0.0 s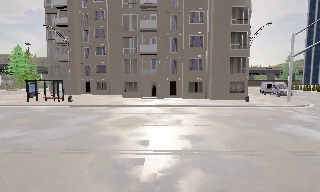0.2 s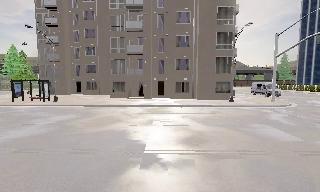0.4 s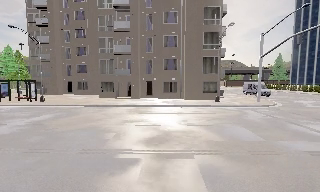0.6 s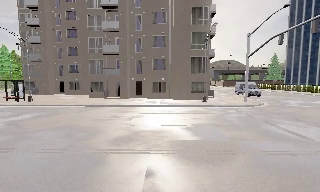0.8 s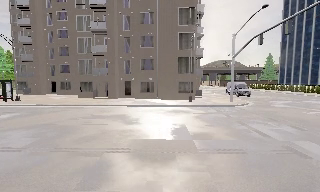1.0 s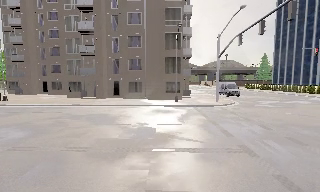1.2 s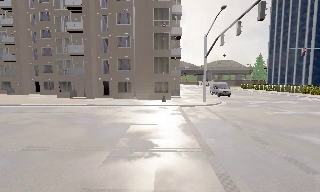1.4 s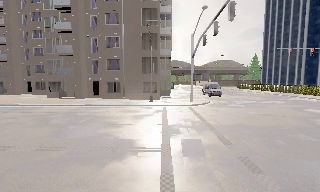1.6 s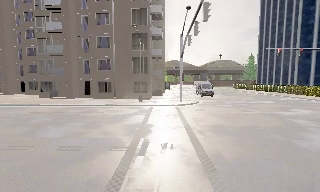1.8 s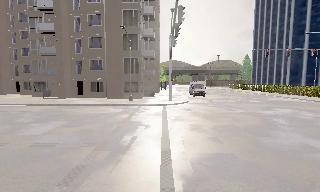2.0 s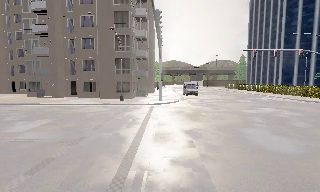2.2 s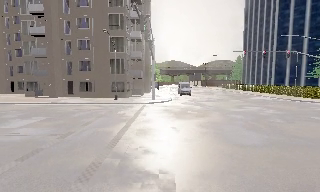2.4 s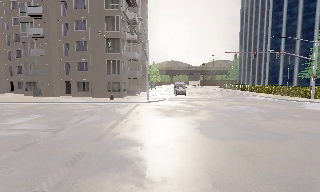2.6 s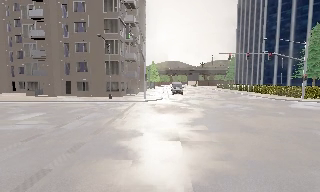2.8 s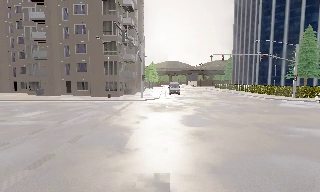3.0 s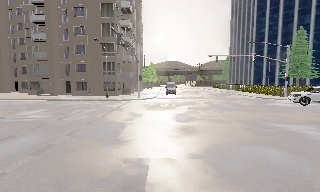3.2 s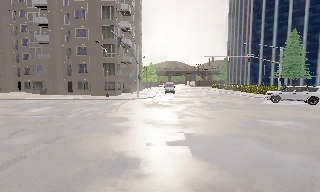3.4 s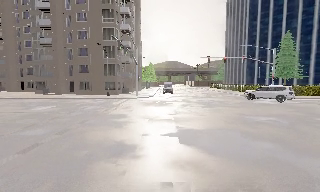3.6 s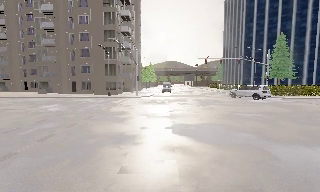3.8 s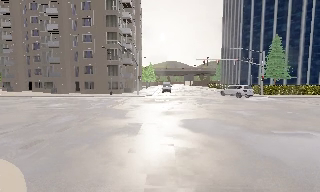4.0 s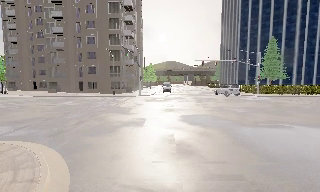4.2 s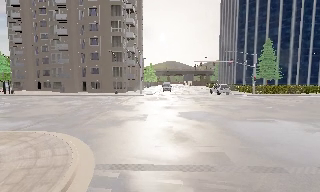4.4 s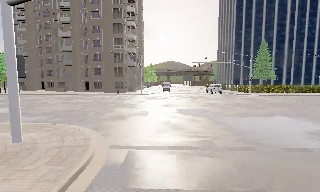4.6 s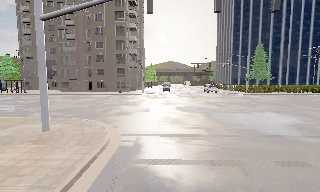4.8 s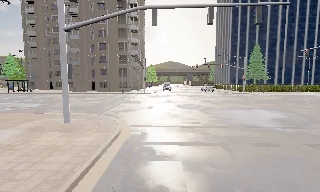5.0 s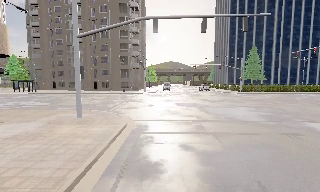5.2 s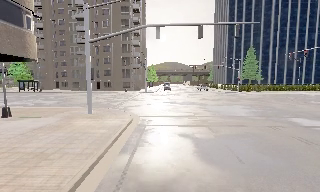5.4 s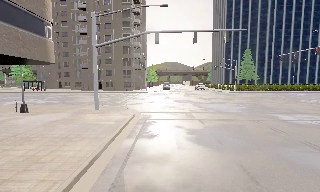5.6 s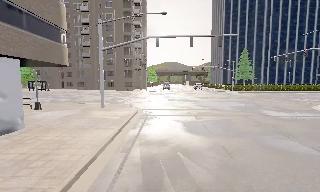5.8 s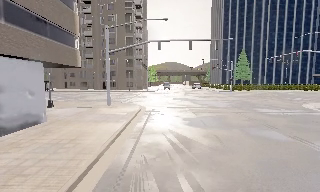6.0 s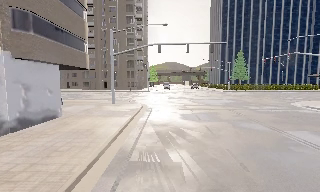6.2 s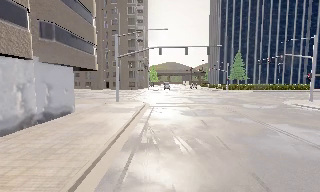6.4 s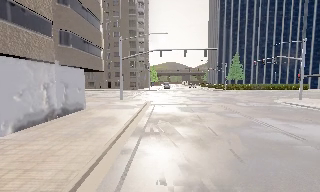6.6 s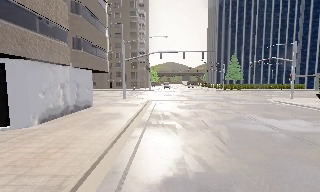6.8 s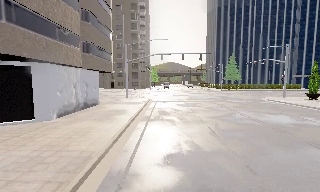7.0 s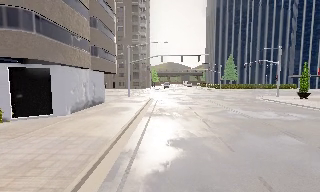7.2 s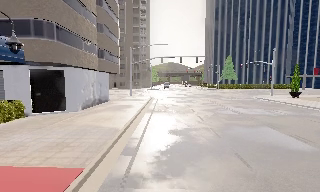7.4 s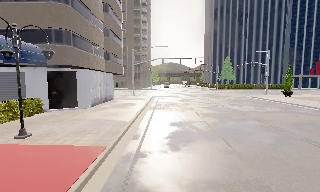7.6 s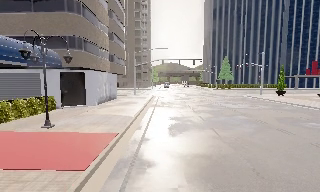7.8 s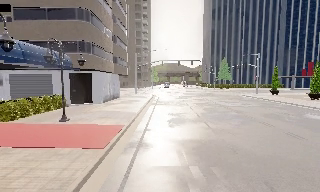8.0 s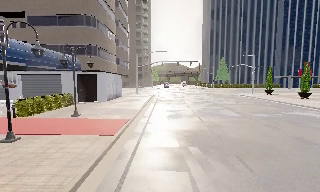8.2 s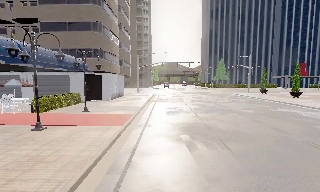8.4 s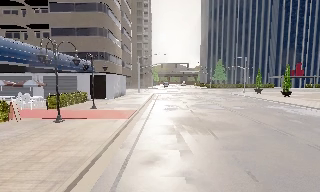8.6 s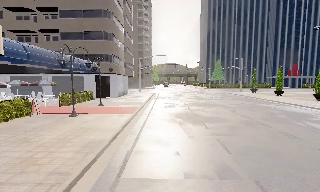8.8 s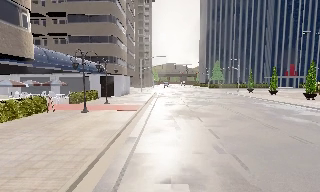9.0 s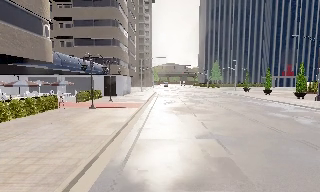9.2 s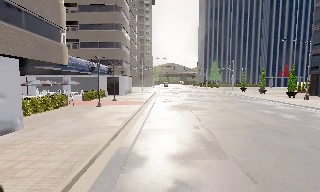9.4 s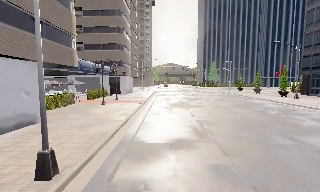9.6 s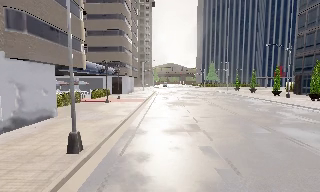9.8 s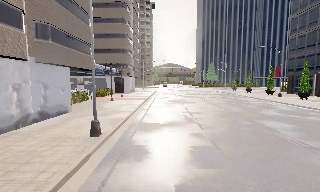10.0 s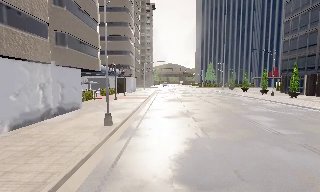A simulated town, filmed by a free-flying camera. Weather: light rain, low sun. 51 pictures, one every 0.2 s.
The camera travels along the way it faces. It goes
backward.
0.0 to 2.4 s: The camera travels to its right, about 17 m, so close, fixed things drift to the left.
2.4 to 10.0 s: The camera travels backward, about 50 m, so what stands in front gets smaller.
The film runs forward here.
